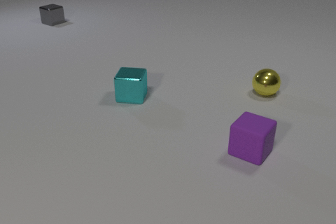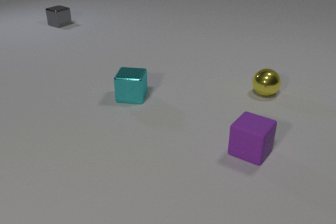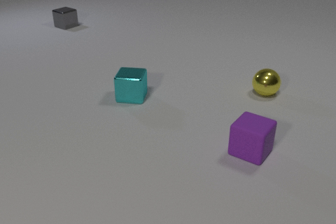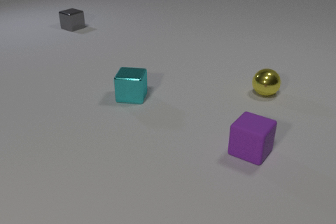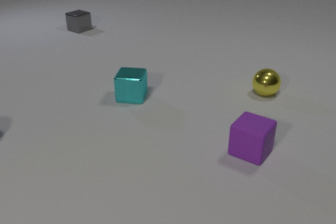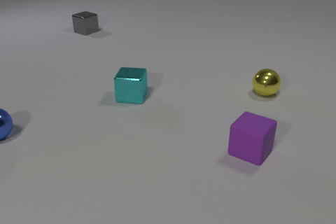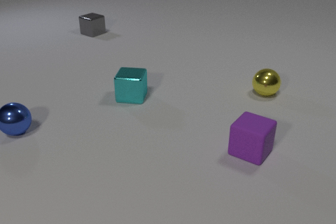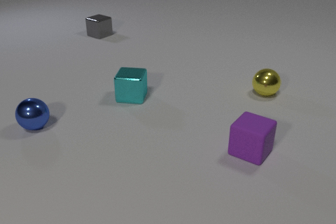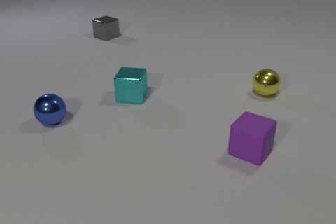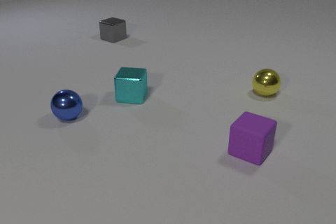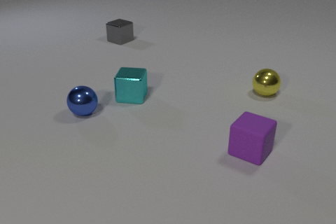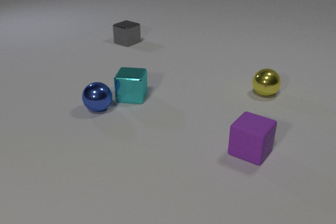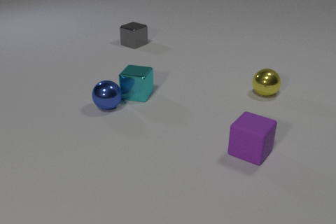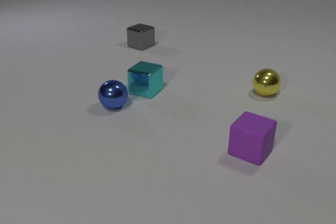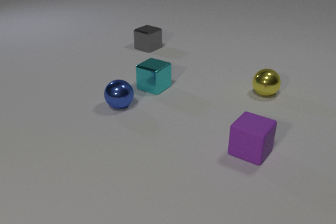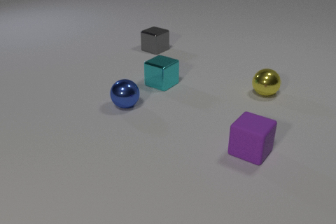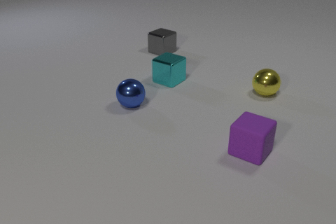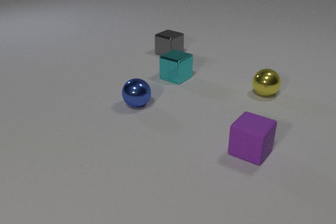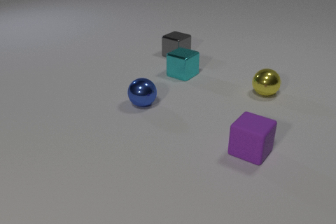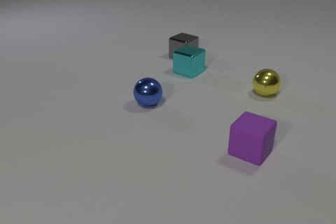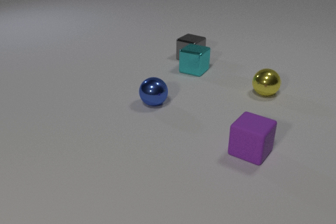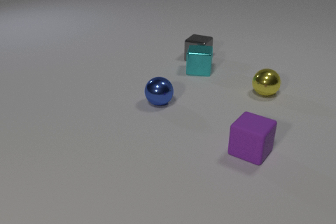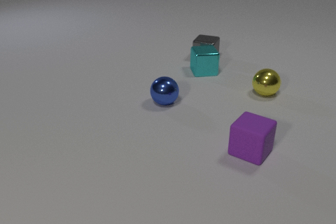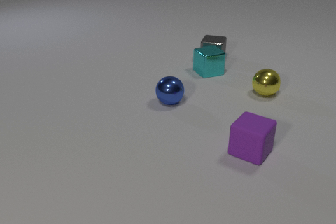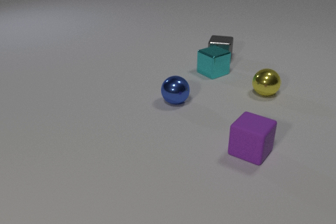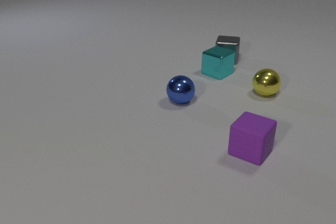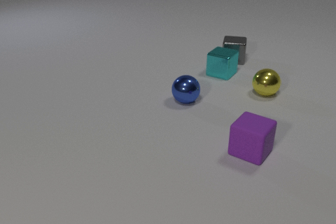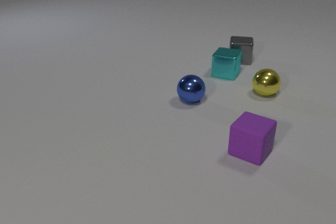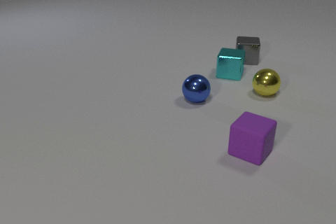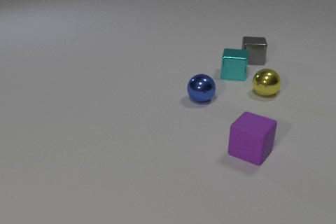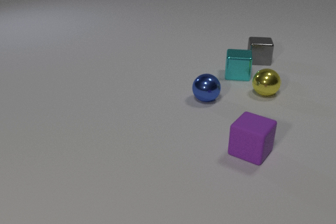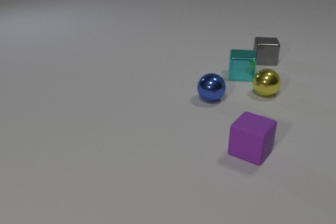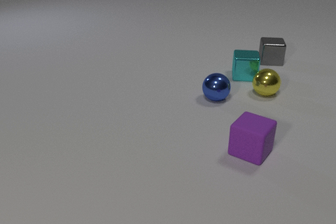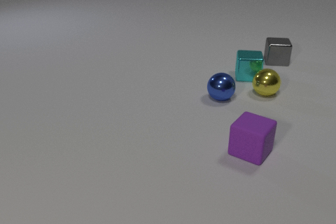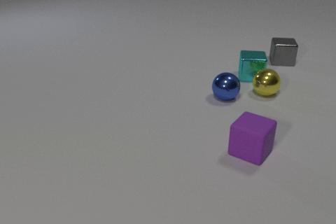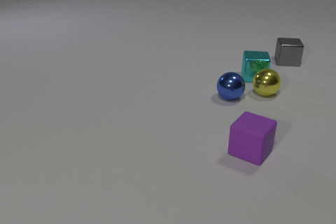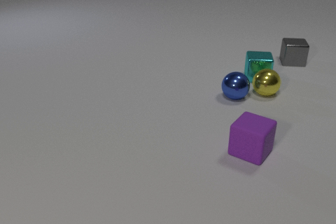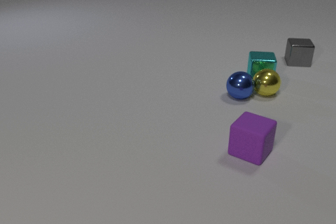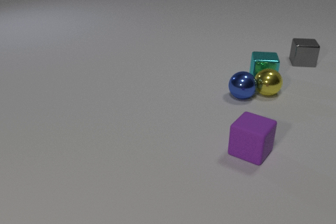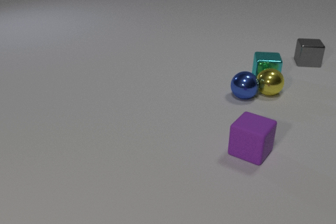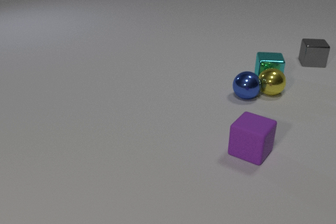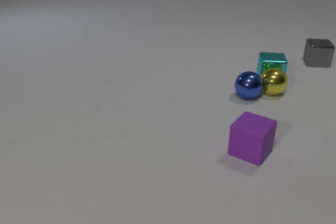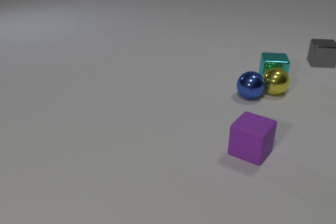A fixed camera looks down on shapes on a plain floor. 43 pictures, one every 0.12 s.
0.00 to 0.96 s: The blue metal sphere comes in at the left edge, rolls to the right. The gray metal cube slides toward the camera and to the right.
0.96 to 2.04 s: The blue metal sphere rolls to the right. The cyan metal cube slides to the right and away from the camera, spins clockwise seen from above by about 30 degrees, its near face sliding to the left. The gray metal cube slides to the right and toward the camera. The blue metal sphere and the cyan metal cube collide.
2.04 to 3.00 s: The blue metal sphere rolls to the right. The cyan metal cube slides to the right, spins counterclockwise seen from above by about 90 degrees, its near face sliding to the right. The gray metal cube slides to the right, spins counterclockwise seen from above by about 30 degrees, its near face sliding to the right. The cyan metal cube and the gray metal cube collide.
3.00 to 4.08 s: The blue metal sphere rolls to the right. The cyan metal cube slides to the right, spins so that its near face slides to the right, counterclockwise seen from above. The gray metal cube slides to the right.
4.08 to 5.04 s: The blue metal sphere rolls to the right. The cyan metal cube slides to the right. The yellow metal sphere rolls to the right. The gray metal cube slides to the right. The blue metal sphere and the yellow metal sphere collide.
What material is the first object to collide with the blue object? metal.
How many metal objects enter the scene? 1.
What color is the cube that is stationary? purple.
